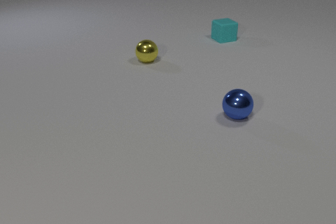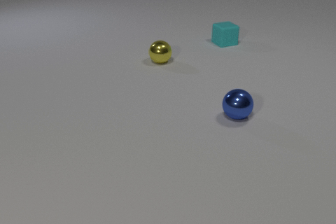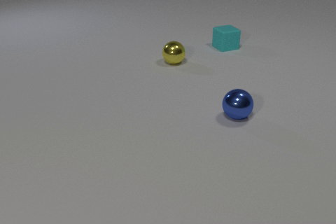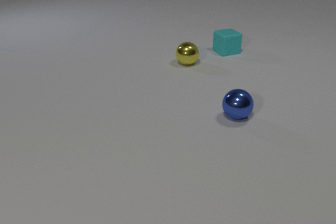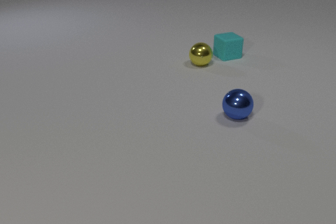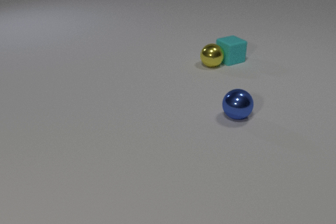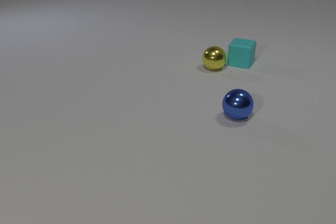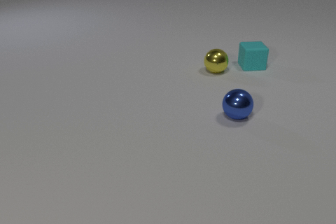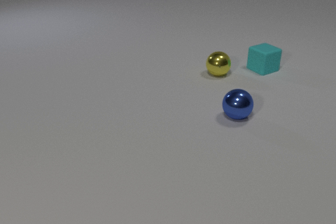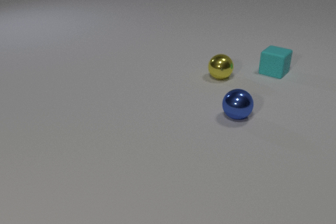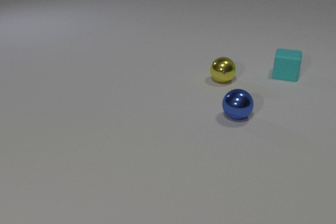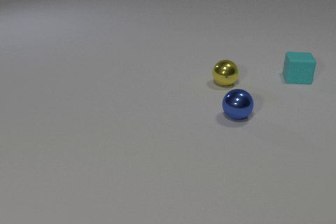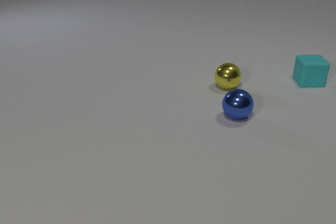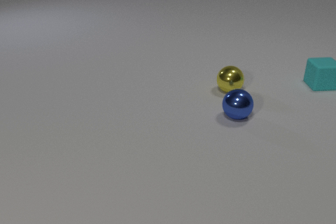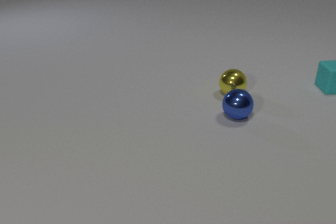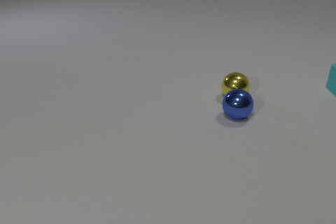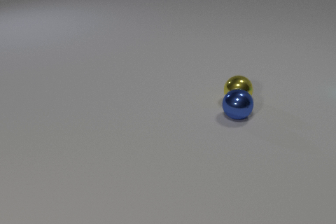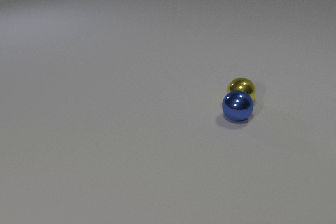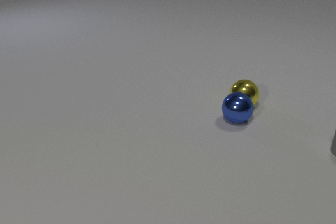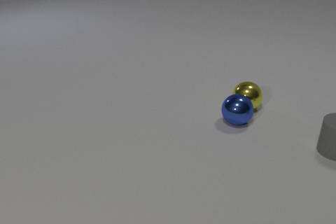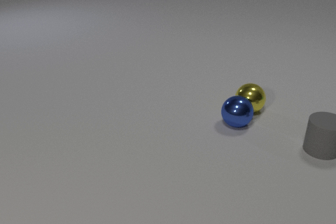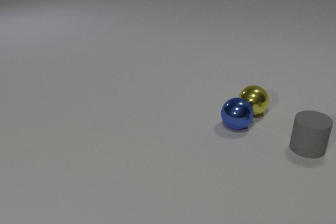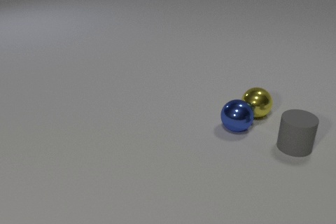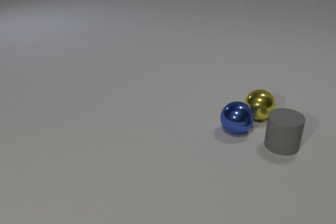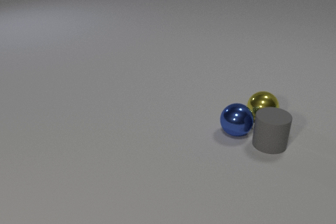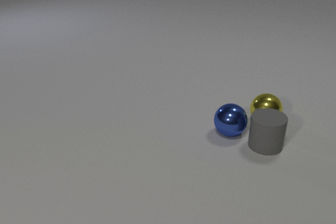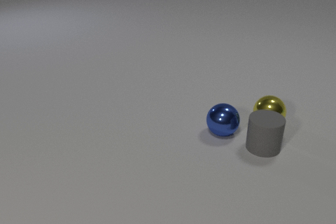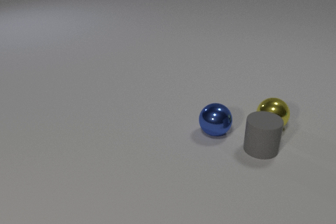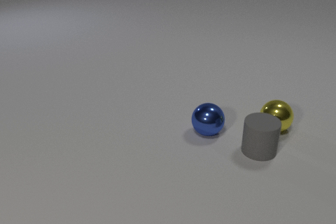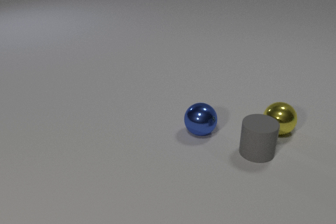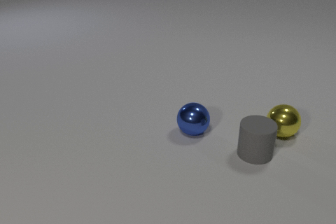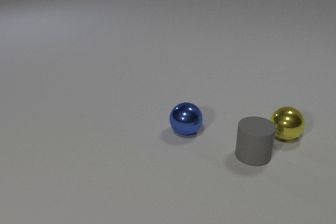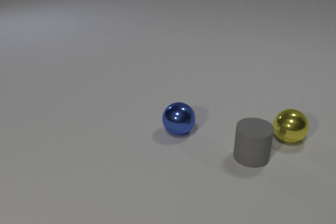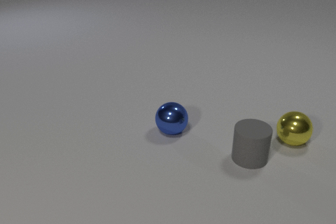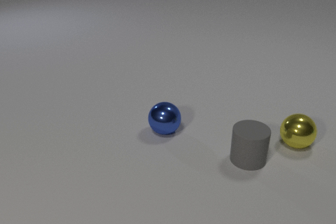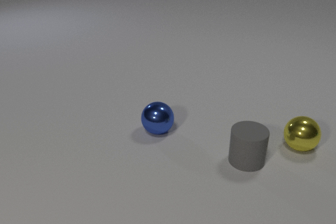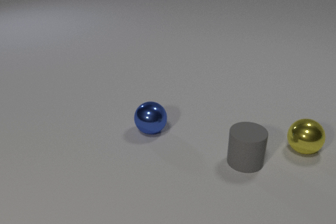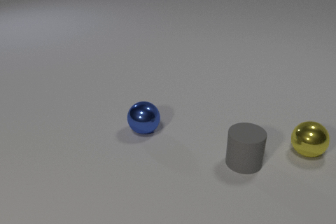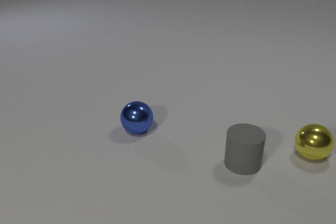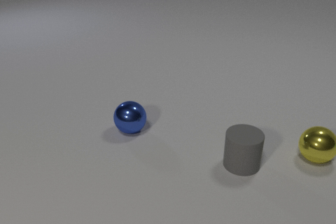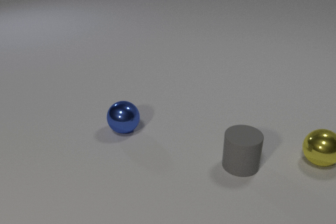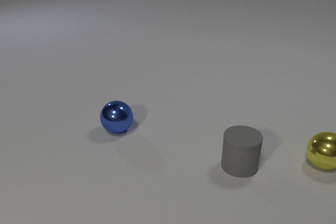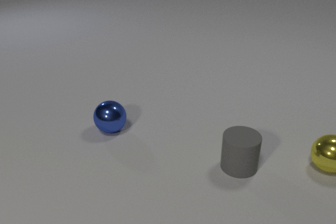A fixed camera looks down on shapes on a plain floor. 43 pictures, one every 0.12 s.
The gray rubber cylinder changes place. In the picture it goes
to the left.
The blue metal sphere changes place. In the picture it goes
to the left.
0.00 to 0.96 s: The cyan rubber cube slides toward the camera and to the right. The yellow metal sphere rolls to the right and toward the camera. The cyan rubber cube and the yellow metal sphere collide.
0.96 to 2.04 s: The cyan rubber cube slides to the right, leaves at the right edge. The yellow metal sphere rolls toward the camera. The yellow metal sphere and the blue metal sphere collide.
2.04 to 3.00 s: The yellow metal sphere rolls toward the camera and to the right. The blue metal sphere rolls toward the camera. The gray rubber cylinder comes in at the right edge, slides to the left. The blue metal sphere and the gray rubber cylinder collide.
3.00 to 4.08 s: The yellow metal sphere rolls toward the camera and to the right. The blue metal sphere rolls to the left. The gray rubber cylinder slides toward the camera and to the left.
4.08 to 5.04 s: The yellow metal sphere rolls to the right and toward the camera. The blue metal sphere rolls to the left. The gray rubber cylinder slides toward the camera and to the left.
Are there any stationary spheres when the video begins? yes.
What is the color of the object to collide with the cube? yellow.
What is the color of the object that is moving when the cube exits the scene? yellow.
